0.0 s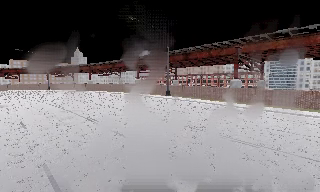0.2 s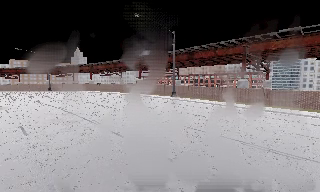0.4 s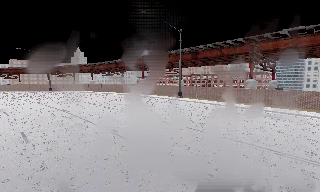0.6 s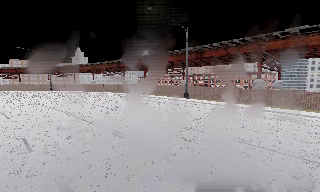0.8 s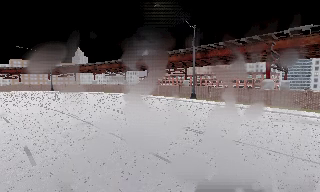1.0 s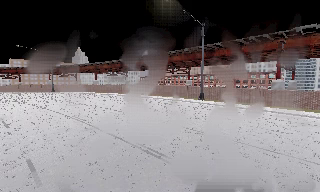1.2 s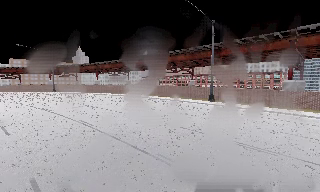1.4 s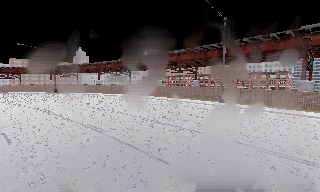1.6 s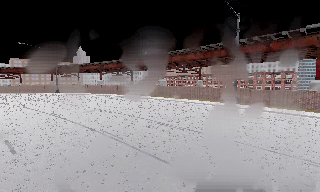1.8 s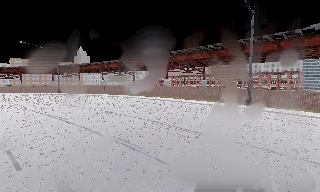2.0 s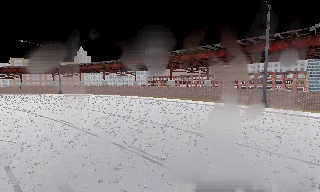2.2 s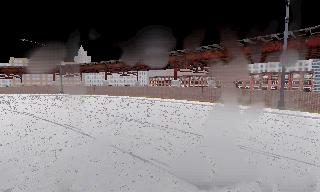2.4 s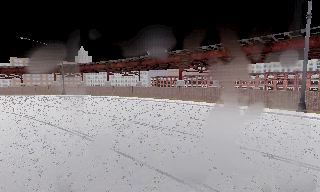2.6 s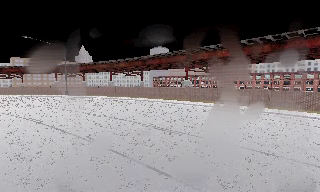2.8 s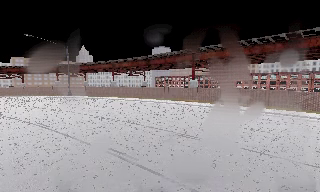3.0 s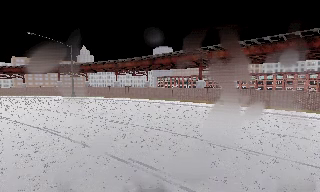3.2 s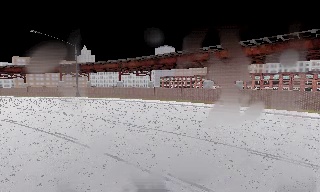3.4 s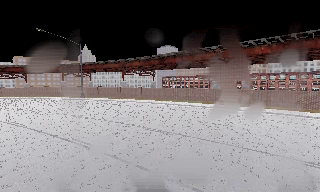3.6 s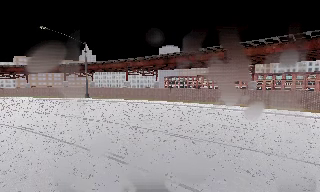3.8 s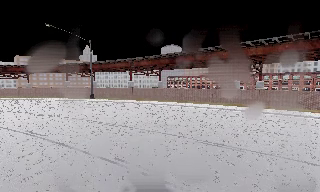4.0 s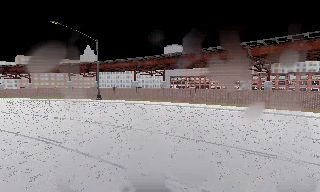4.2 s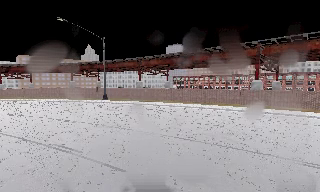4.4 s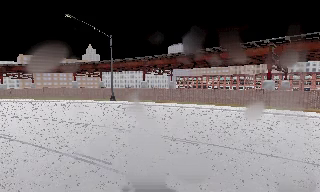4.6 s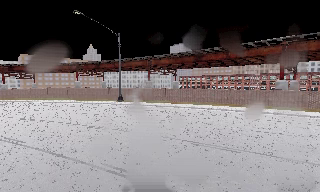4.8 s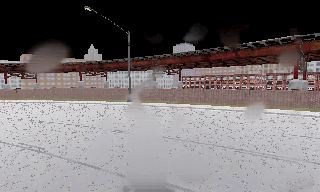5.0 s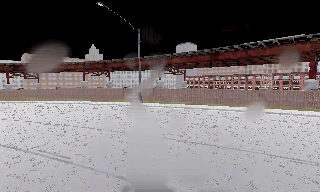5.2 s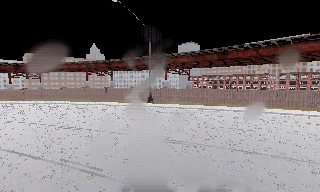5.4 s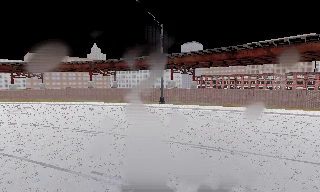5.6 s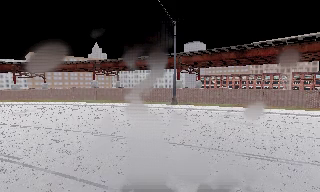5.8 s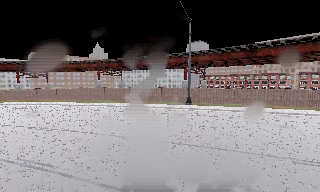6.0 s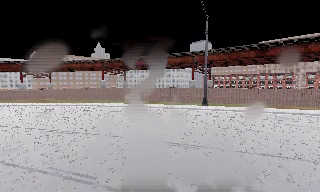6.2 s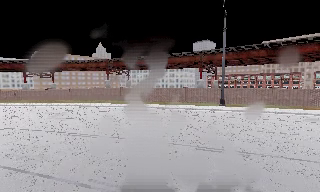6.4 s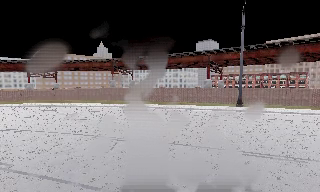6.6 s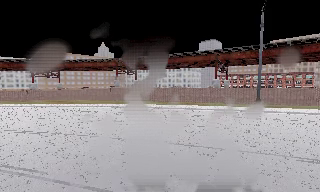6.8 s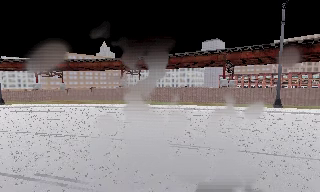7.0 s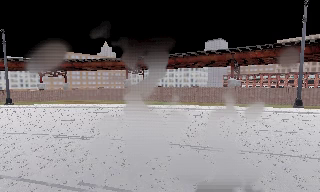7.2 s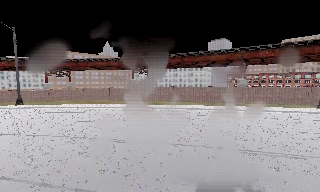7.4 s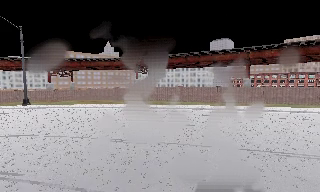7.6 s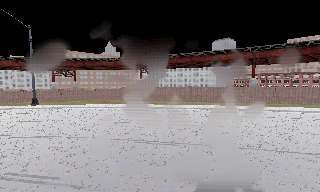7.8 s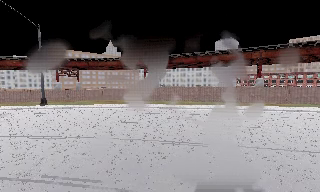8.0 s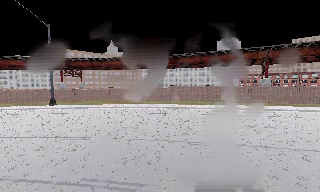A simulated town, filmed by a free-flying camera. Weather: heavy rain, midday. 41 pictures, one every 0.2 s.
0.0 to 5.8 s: The camera travels to its left and forward, about 45 m, so close, fixed things drift to the right.
5.8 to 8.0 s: The camera travels to its left, about 18 m, so close, fixed things drift to the right.
The film runs backward here.
